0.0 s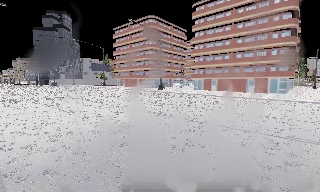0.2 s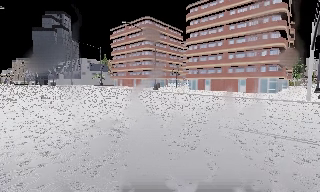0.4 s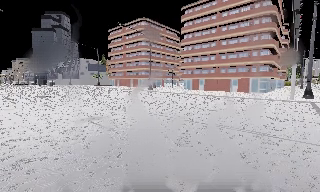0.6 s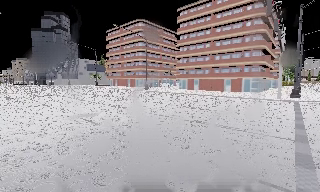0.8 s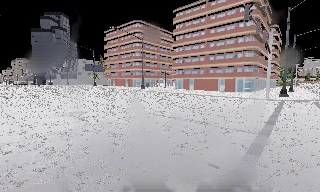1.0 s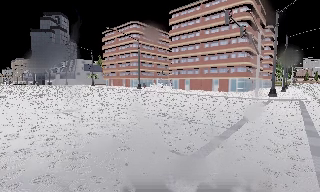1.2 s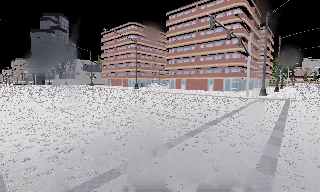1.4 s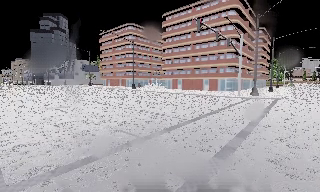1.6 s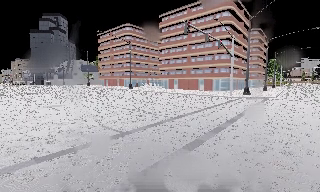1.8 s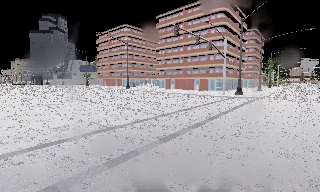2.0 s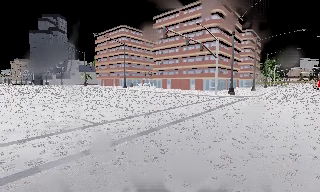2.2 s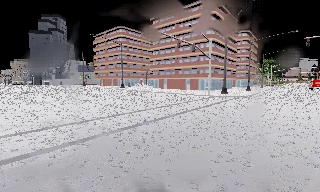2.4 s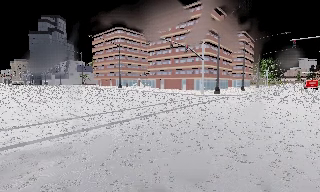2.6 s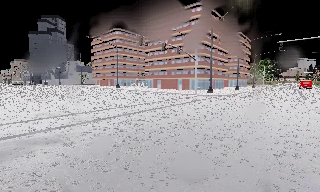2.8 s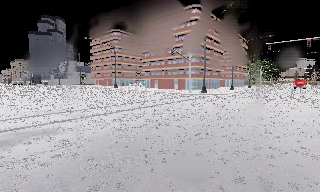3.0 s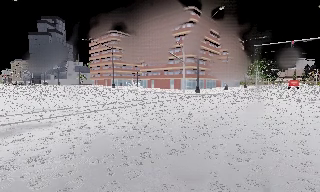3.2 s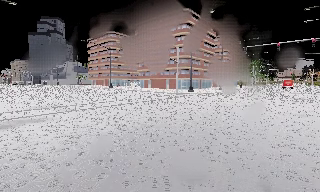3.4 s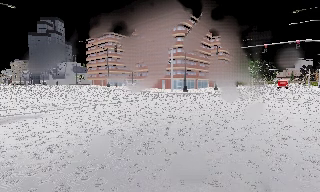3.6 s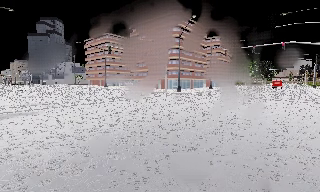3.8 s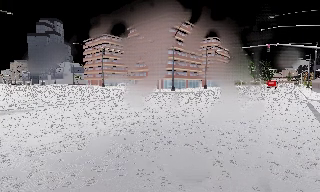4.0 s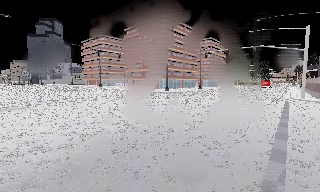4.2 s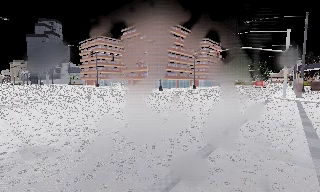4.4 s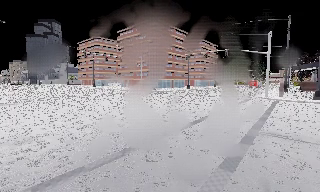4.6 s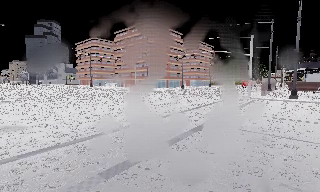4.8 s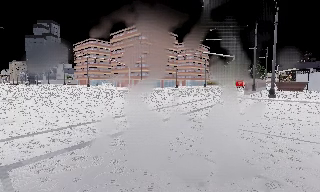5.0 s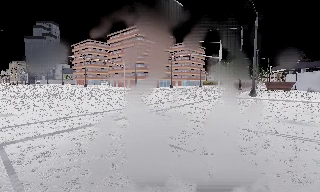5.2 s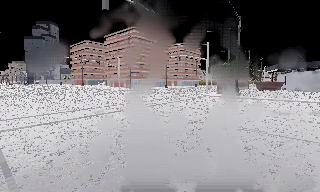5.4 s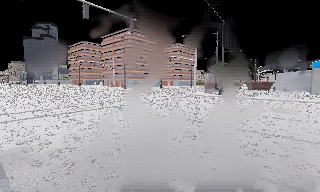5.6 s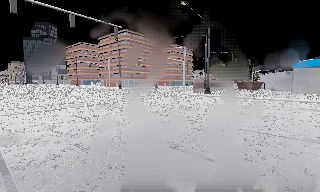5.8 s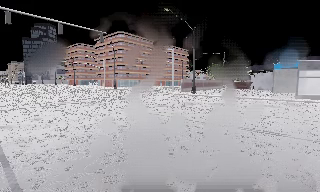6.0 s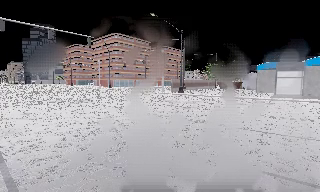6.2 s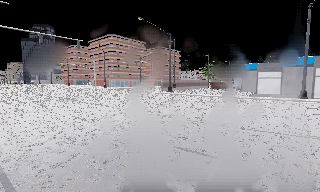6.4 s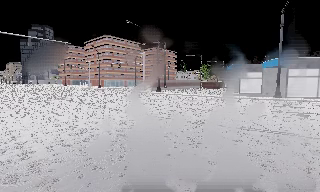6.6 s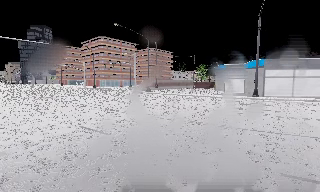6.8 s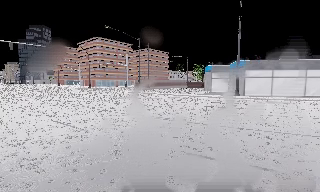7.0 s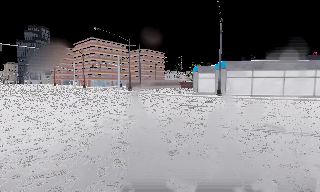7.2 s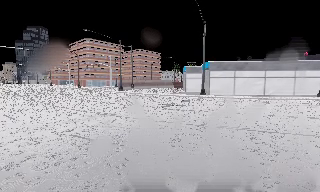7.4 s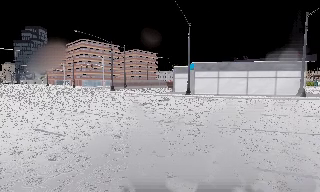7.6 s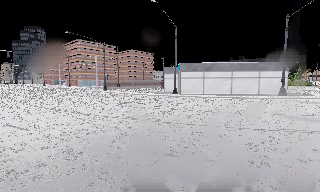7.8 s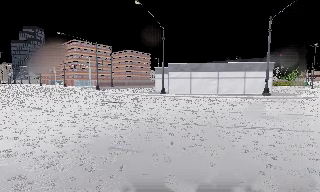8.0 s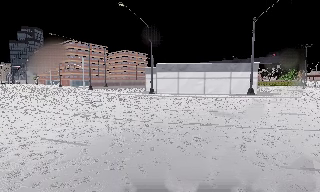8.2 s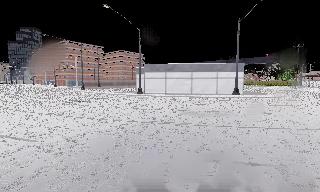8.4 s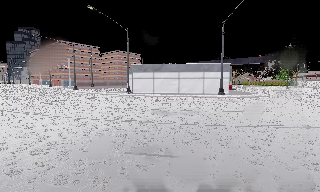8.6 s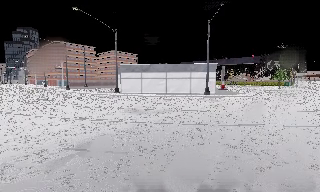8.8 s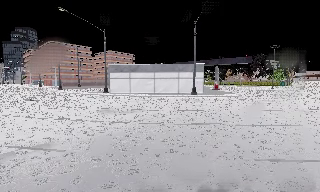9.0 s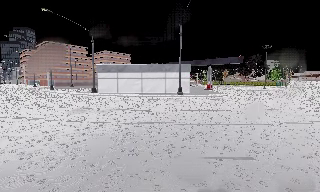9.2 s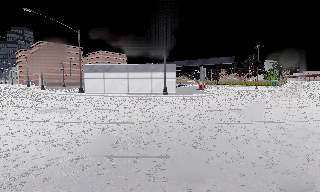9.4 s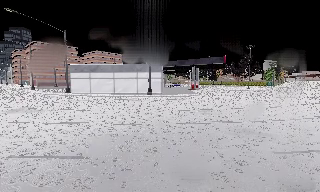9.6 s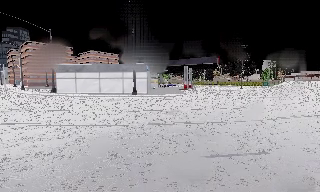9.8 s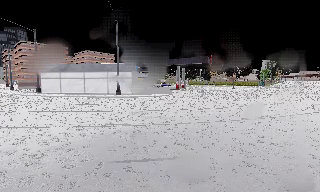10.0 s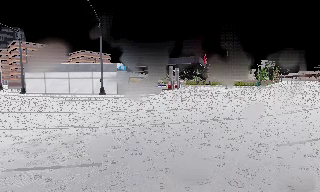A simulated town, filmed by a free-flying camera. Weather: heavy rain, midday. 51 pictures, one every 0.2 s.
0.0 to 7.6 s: The camera travels to its right and backward, about 60 m, so close, fixed things drift to the left. It gains speed.
7.6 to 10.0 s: The camera travels to its right, about 25 m, so close, fixed things drift to the left.
The film runs forward here.
